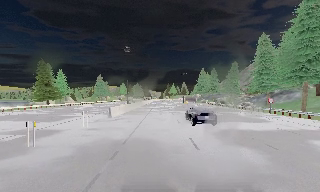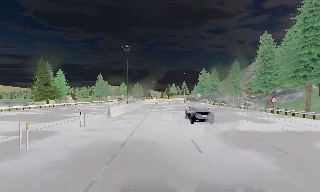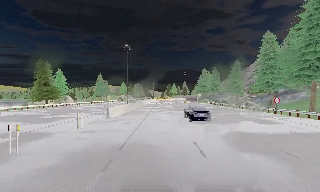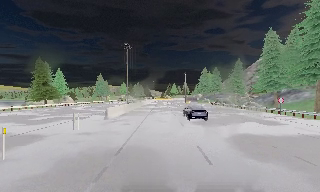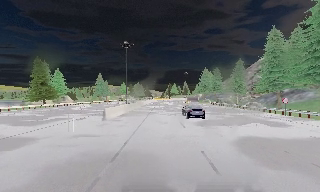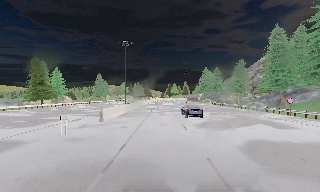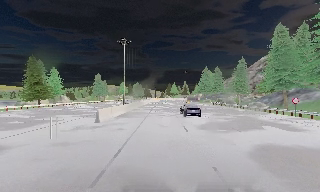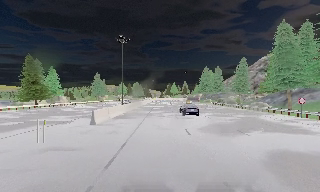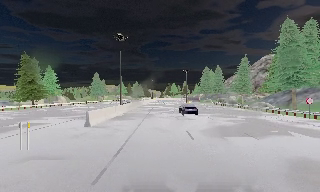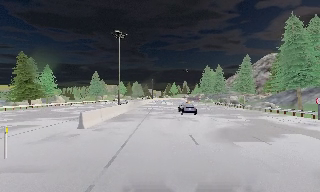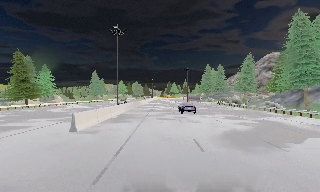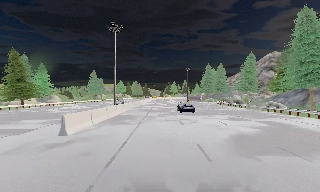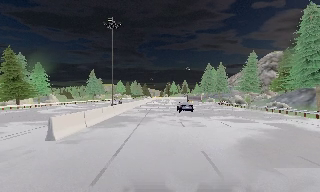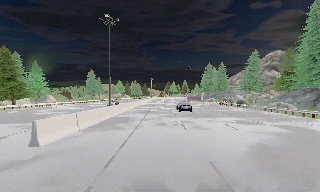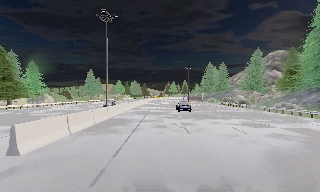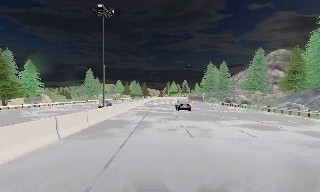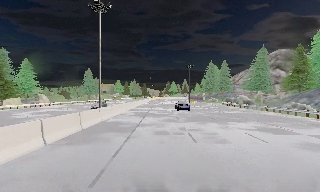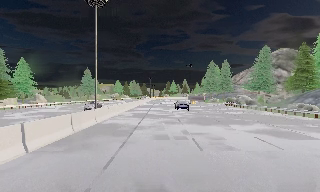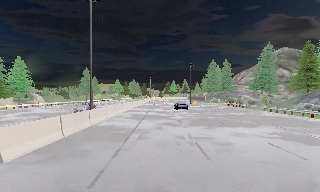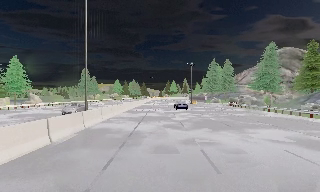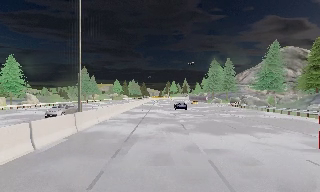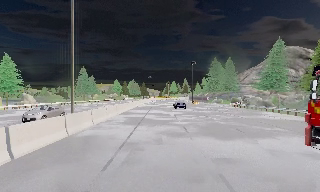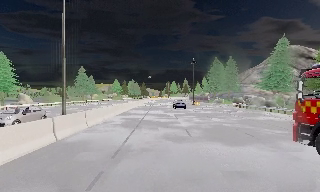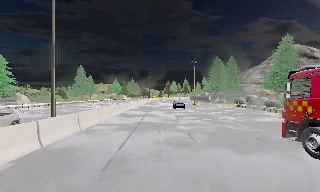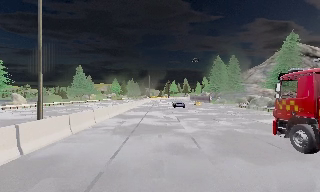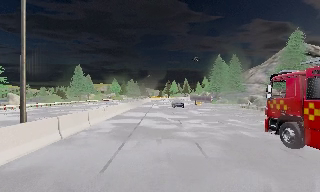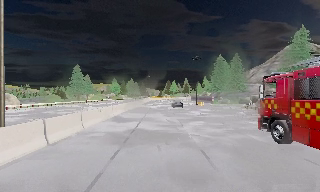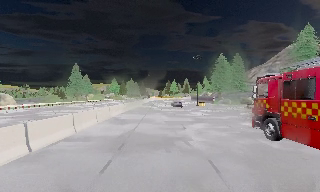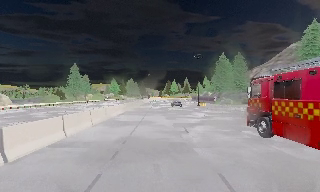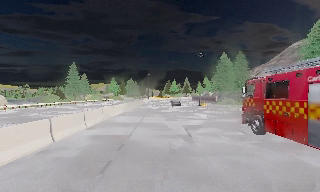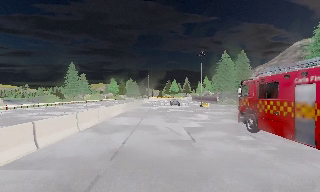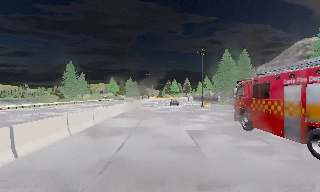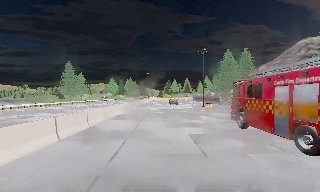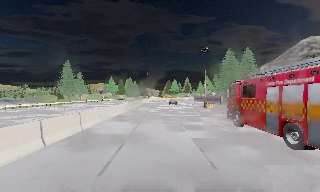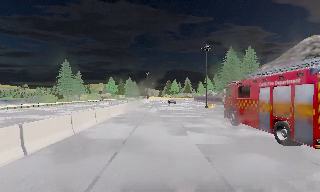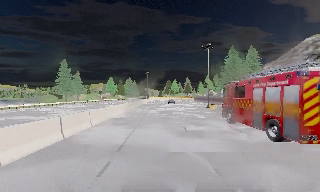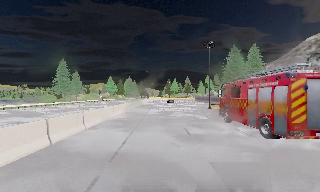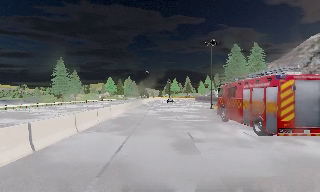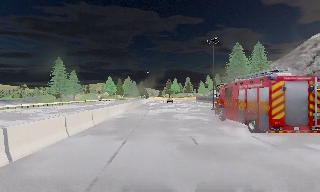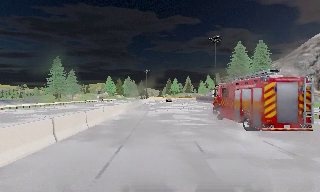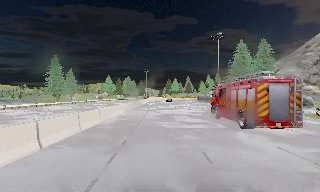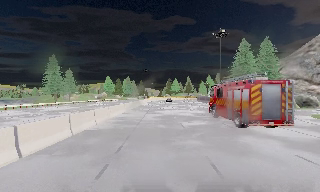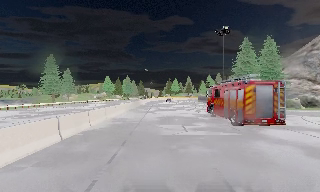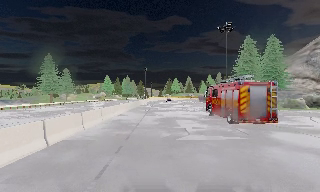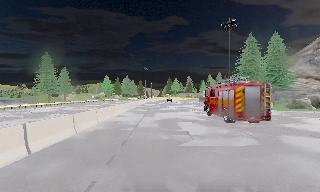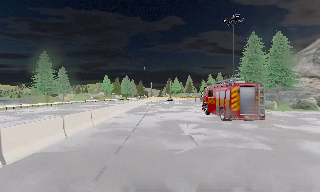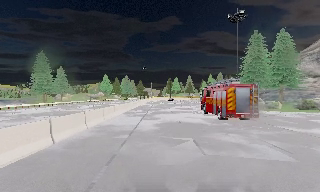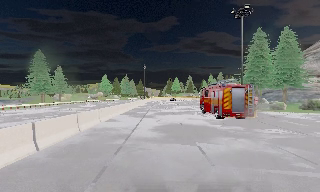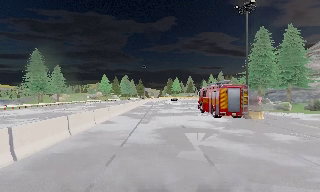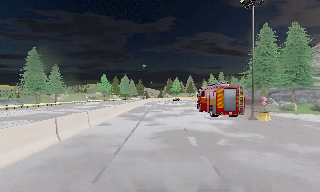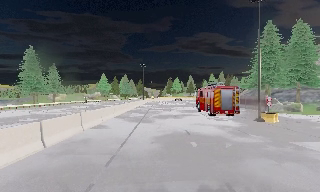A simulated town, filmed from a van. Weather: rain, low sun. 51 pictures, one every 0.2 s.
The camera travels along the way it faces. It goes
forward.
0.0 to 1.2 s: The camera travels forward, about 4 m, so what stands in front looms larger. It gains speed.
1.2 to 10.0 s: The camera travels forward, about 45 m, so what stands in front looms larger.
The film runs forward here.
